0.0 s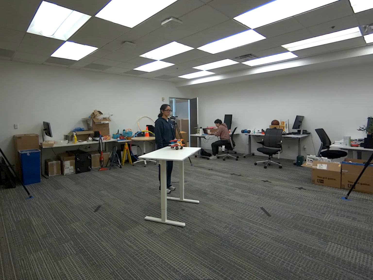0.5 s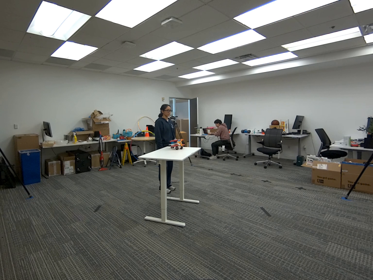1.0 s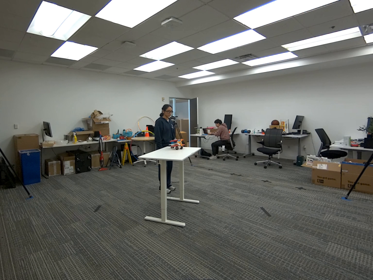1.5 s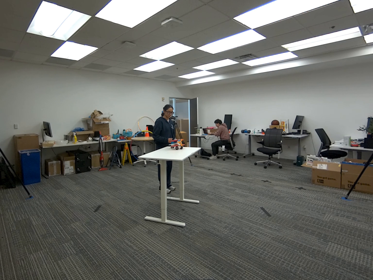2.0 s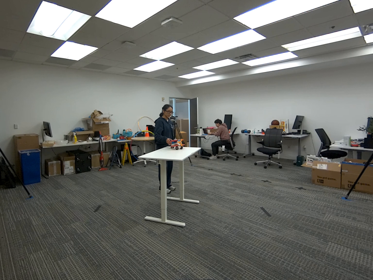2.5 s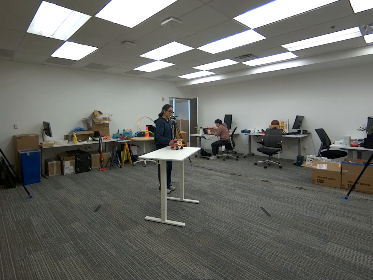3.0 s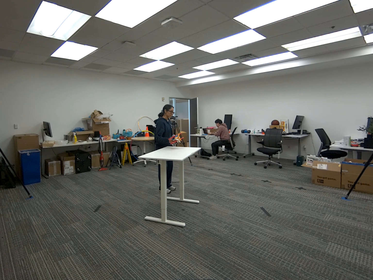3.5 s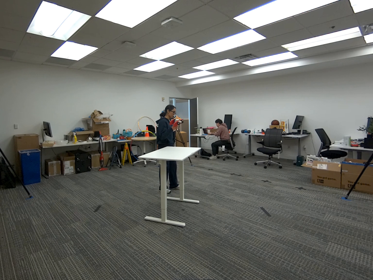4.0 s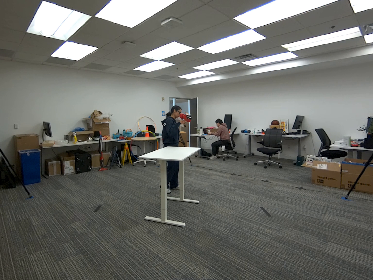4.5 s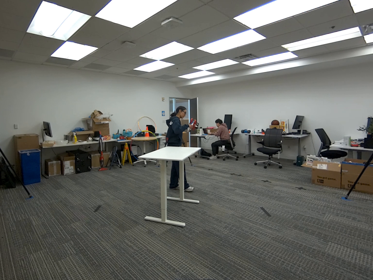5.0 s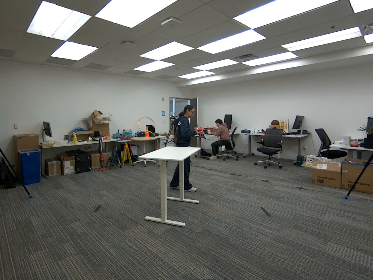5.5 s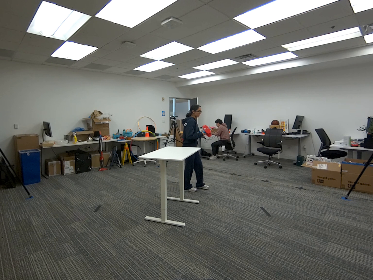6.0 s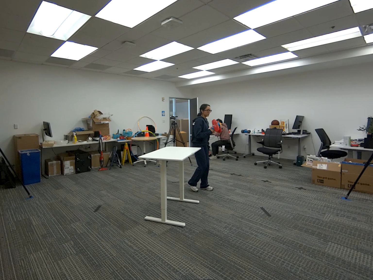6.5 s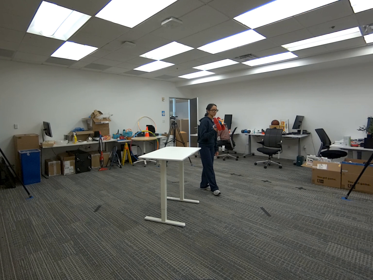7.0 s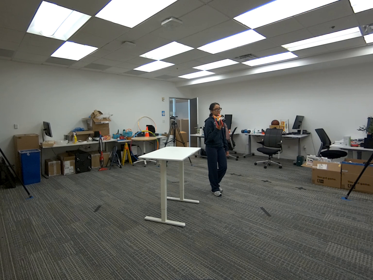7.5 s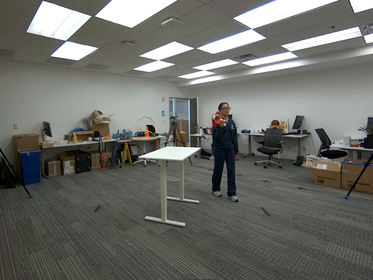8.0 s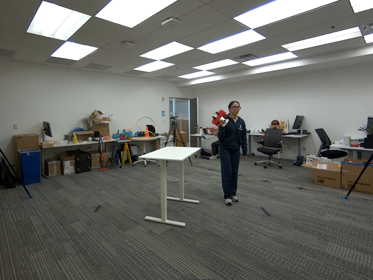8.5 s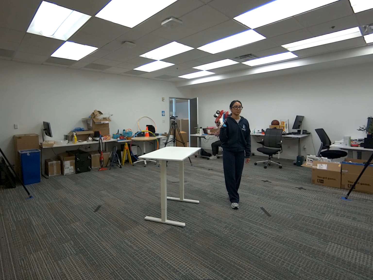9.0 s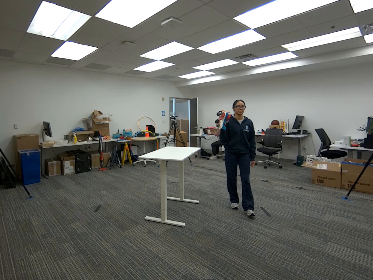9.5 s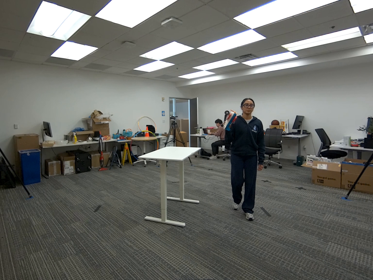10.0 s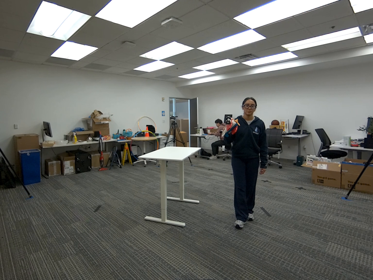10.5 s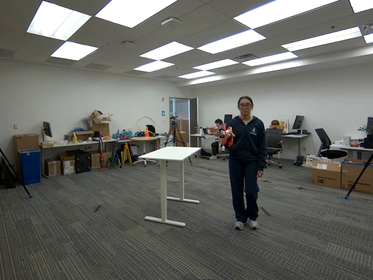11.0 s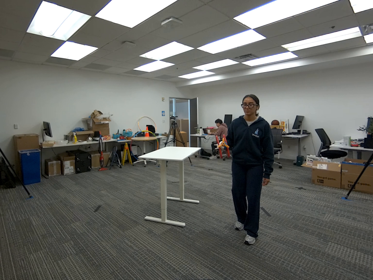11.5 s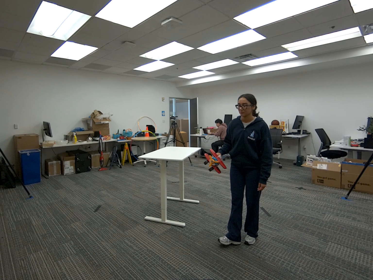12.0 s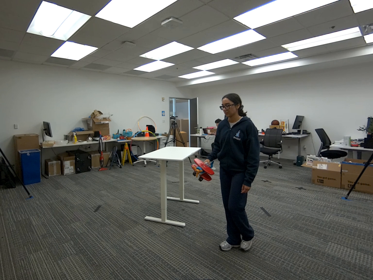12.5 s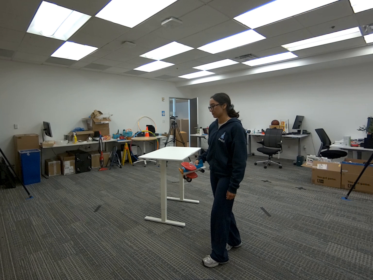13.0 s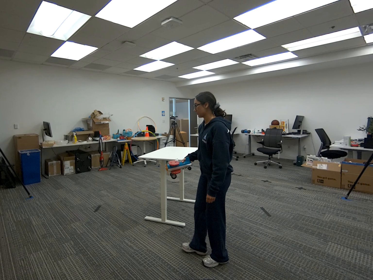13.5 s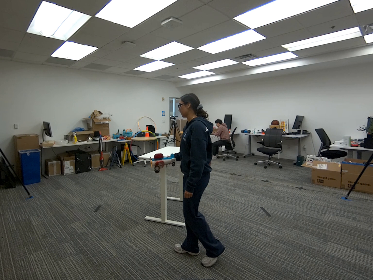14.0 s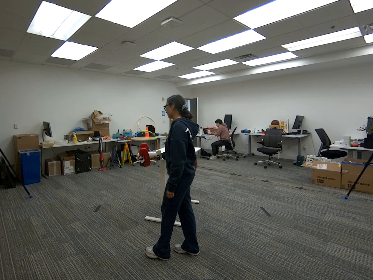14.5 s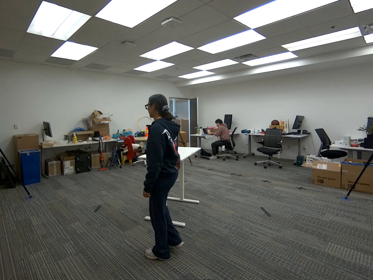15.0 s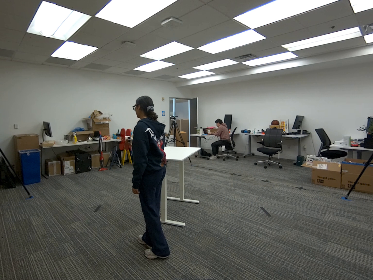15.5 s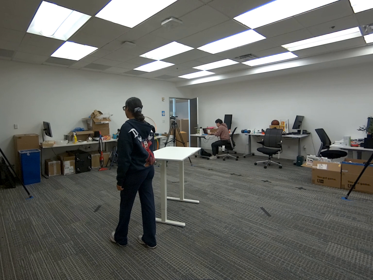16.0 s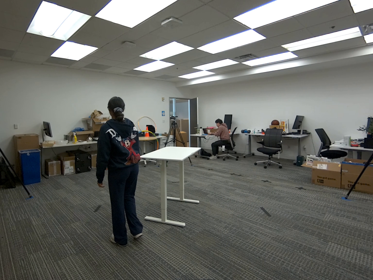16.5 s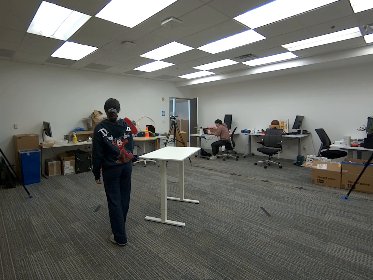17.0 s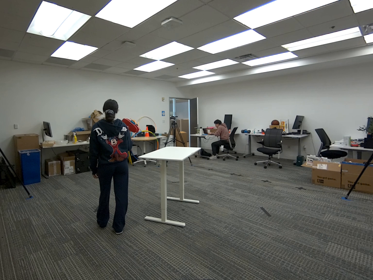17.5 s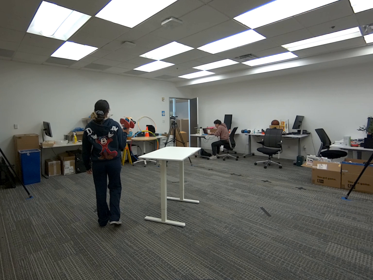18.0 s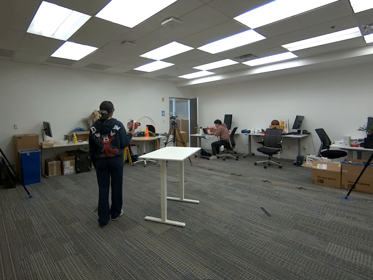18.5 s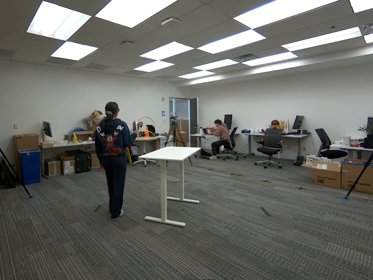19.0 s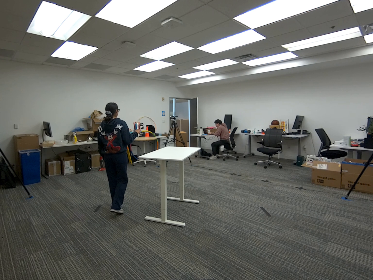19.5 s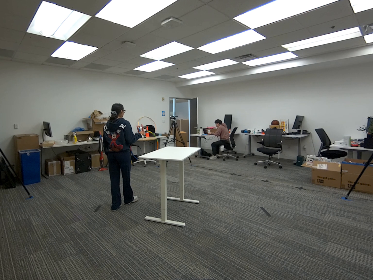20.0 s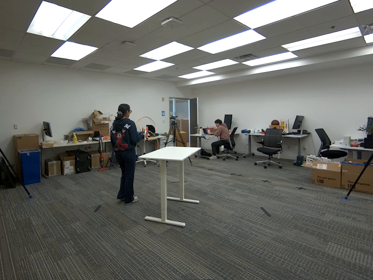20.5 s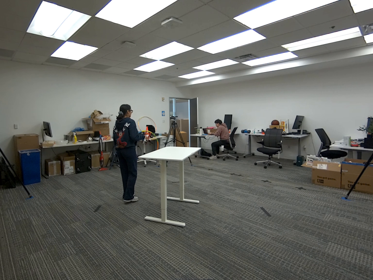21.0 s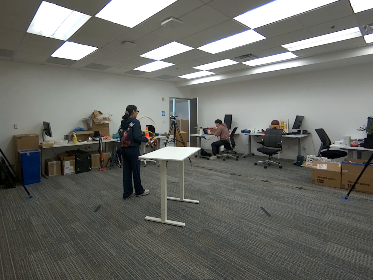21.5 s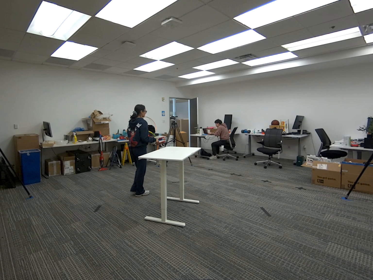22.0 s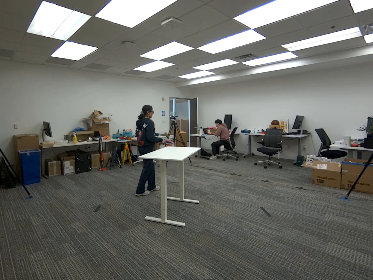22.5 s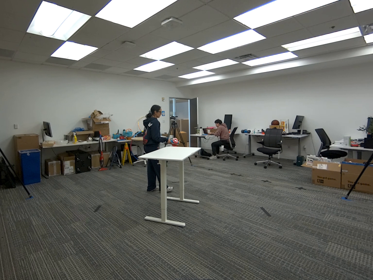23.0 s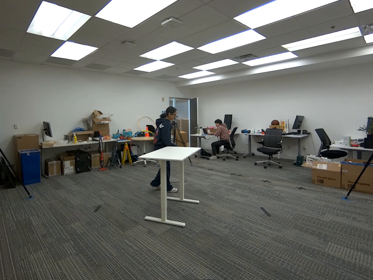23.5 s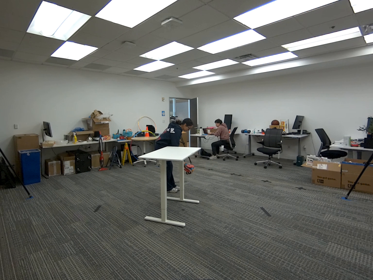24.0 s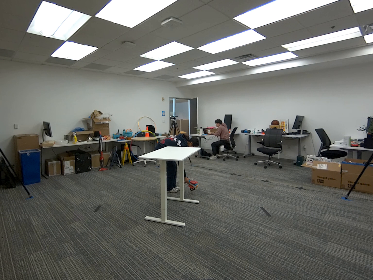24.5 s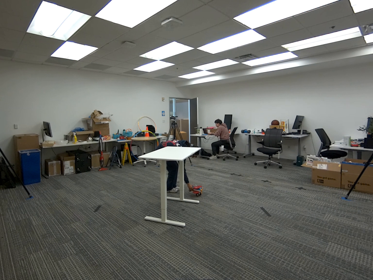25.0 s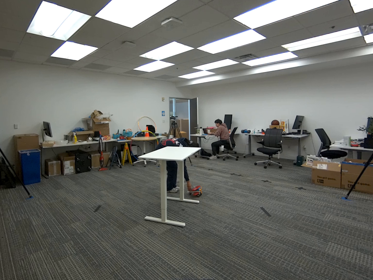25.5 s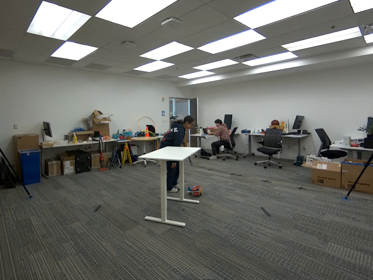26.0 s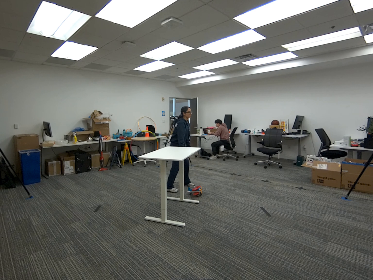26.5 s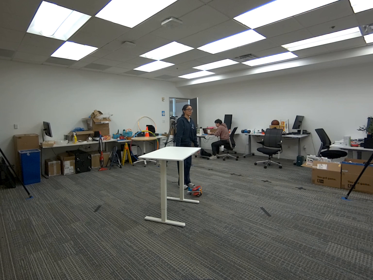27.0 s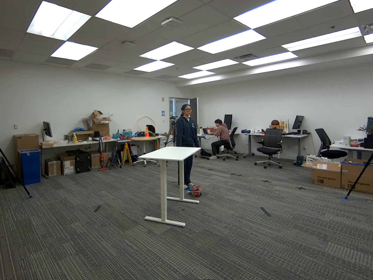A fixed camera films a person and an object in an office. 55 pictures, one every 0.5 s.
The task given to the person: "Walk to the toy airplane on the white desk, pick it up with your right hand, hold it in the air, walk around and place the airplane on the ground.
